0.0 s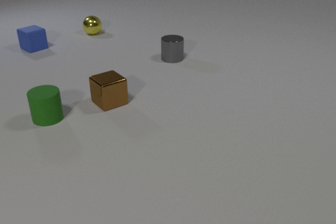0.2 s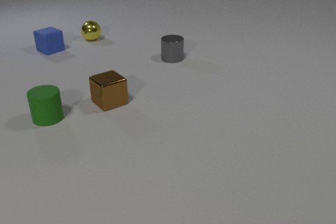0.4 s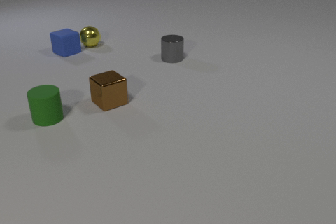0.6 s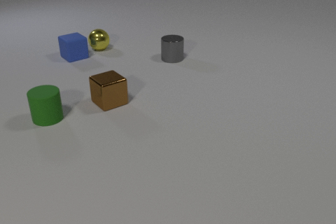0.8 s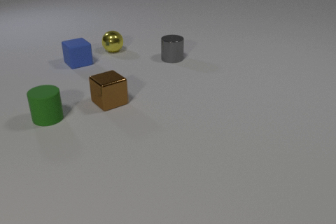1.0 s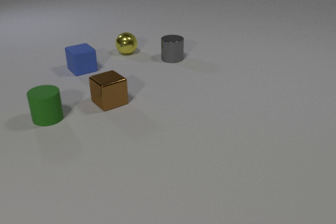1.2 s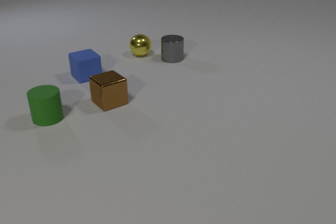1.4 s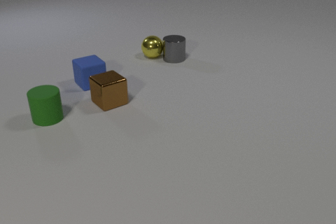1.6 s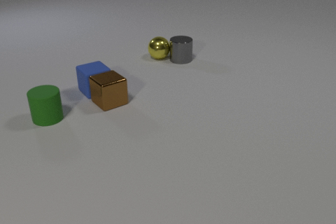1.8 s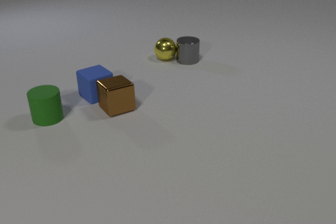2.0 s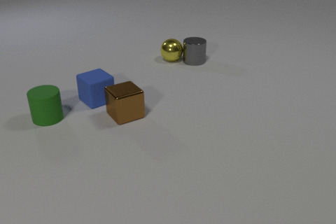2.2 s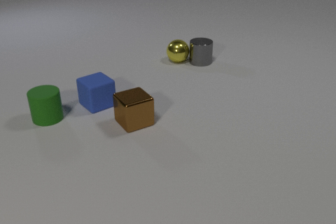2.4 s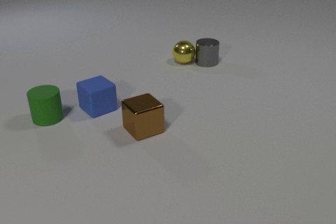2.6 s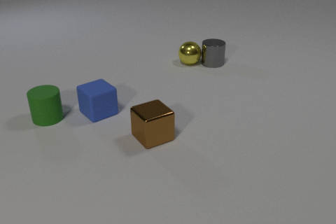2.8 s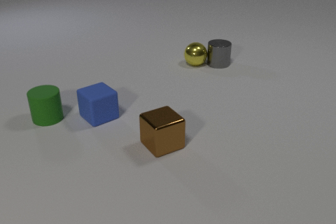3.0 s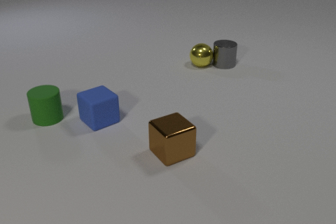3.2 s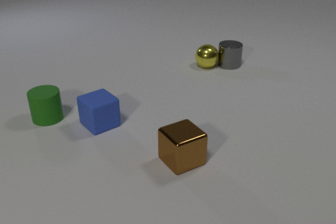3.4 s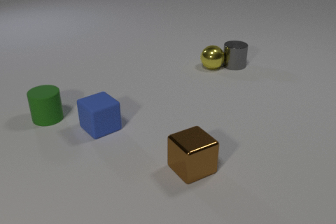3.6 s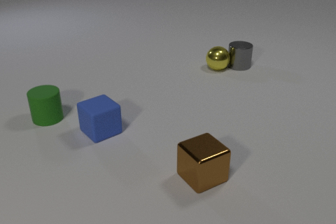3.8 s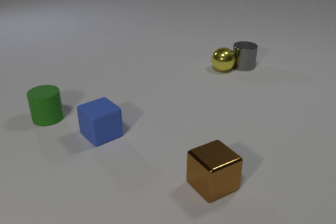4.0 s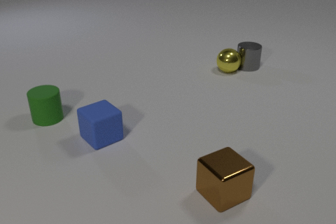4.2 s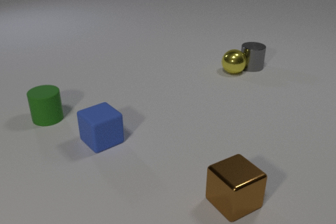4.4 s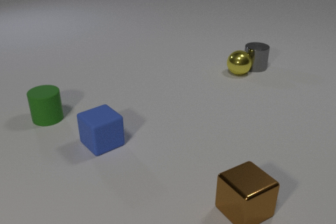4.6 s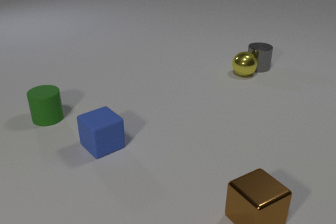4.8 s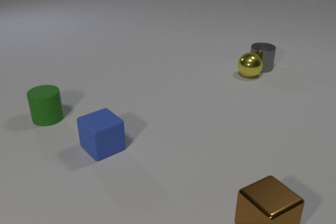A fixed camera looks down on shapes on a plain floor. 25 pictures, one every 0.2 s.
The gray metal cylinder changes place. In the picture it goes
to the right.
The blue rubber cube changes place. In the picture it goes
toward the camera.
0.0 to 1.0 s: The yellow metal sphere rolls toward the camera and to the right. The blue rubber cube slides toward the camera and to the right. The yellow metal sphere and the blue rubber cube collide.
1.0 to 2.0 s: The yellow metal sphere rolls to the right and toward the camera. The blue rubber cube slides toward the camera. The brown metal cube slides toward the camera and to the right. The gray metal cylinder slides to the right. The yellow metal sphere and the gray metal cylinder collide. The blue rubber cube and the brown metal cube collide.
2.0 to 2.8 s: The yellow metal sphere rolls to the right and toward the camera. The blue rubber cube slides toward the camera. The brown metal cube slides toward the camera and to the right. The gray metal cylinder slides to the right.
2.8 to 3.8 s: The yellow metal sphere rolls to the right and toward the camera. The blue rubber cube slides toward the camera. The brown metal cube slides toward the camera and to the right. The gray metal cylinder slides to the right.
3.8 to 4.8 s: The yellow metal sphere rolls to the right. The blue rubber cube slides toward the camera. The brown metal cube slides to the right and toward the camera. The gray metal cylinder slides to the right.
Are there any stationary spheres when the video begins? no.
What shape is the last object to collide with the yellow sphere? cylinder.
How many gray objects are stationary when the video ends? 0.
